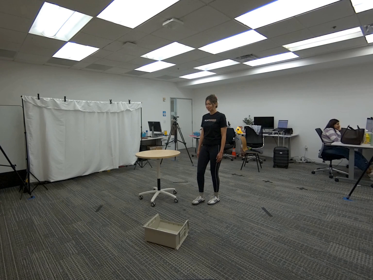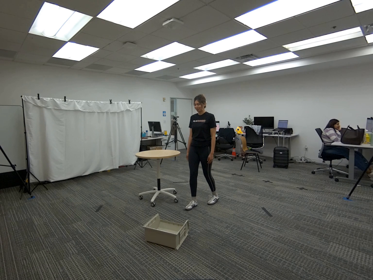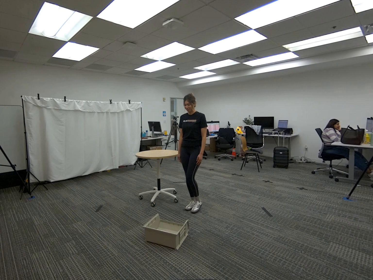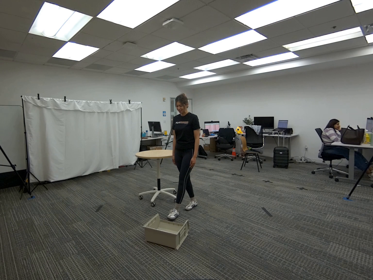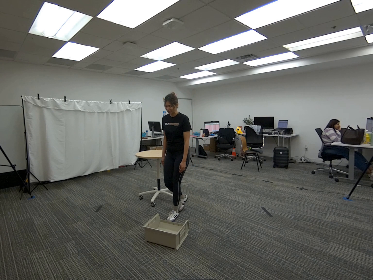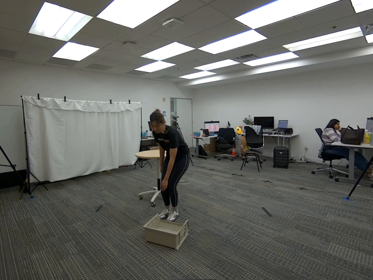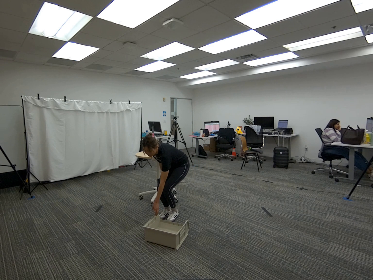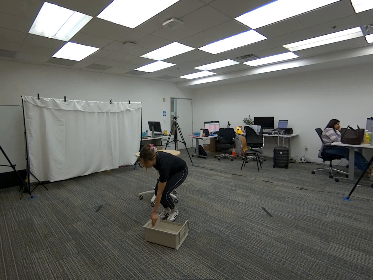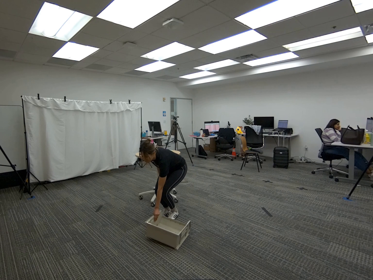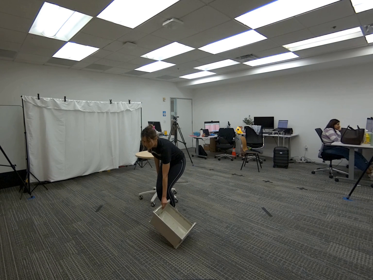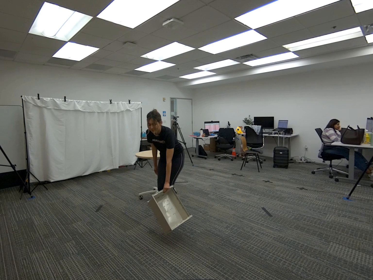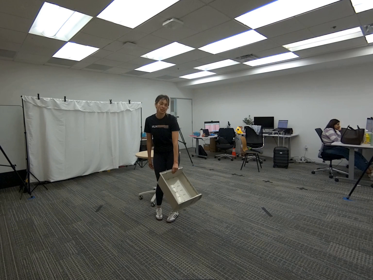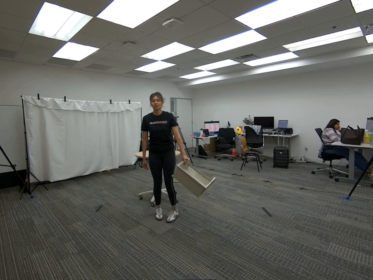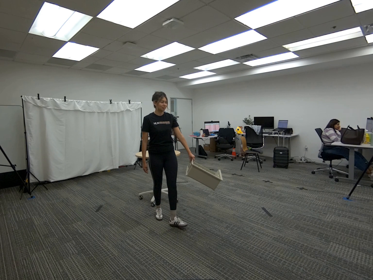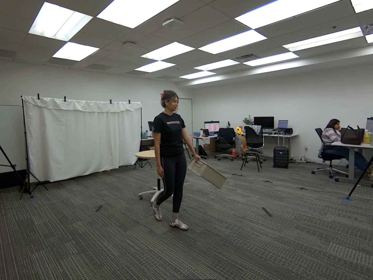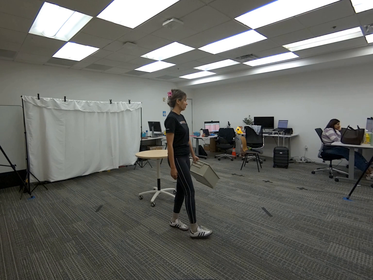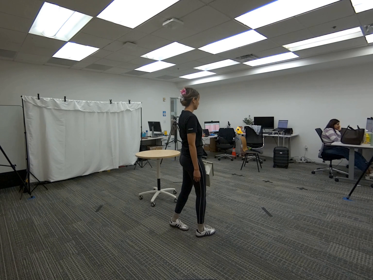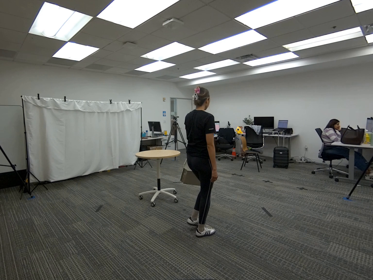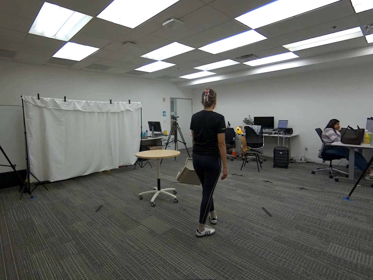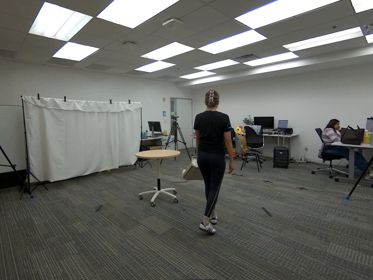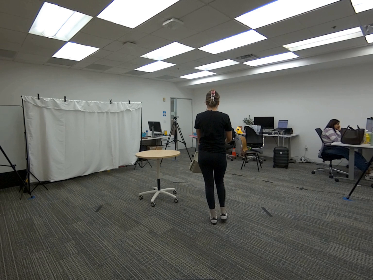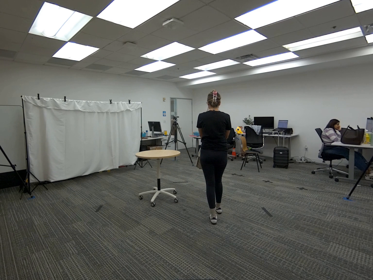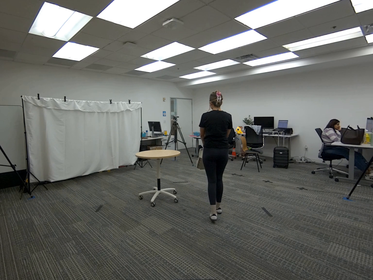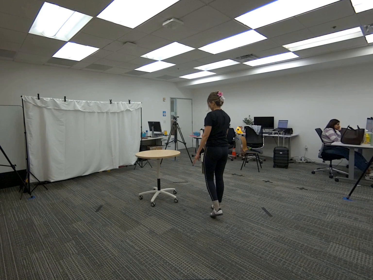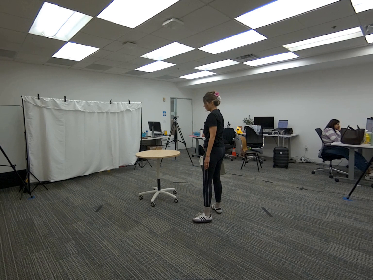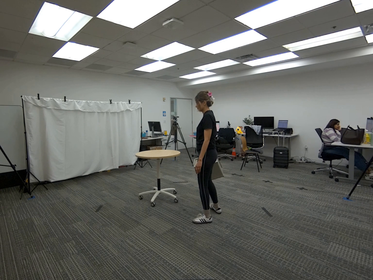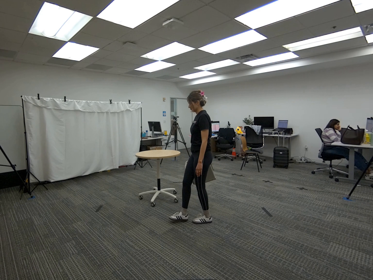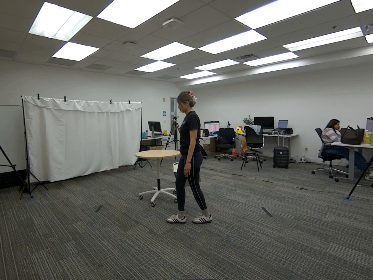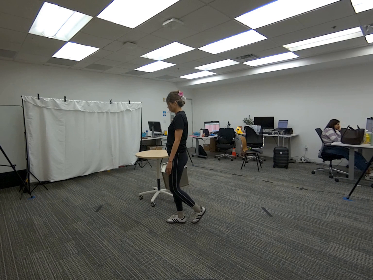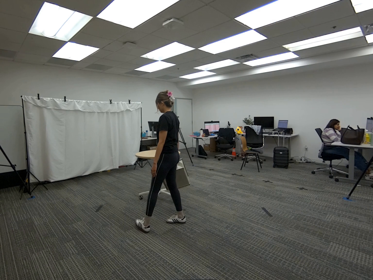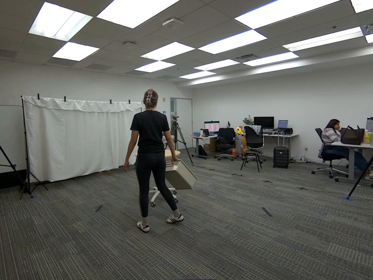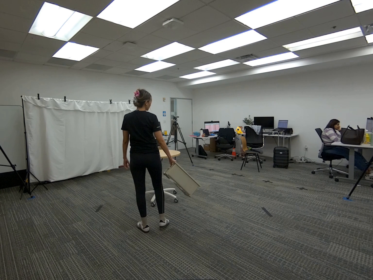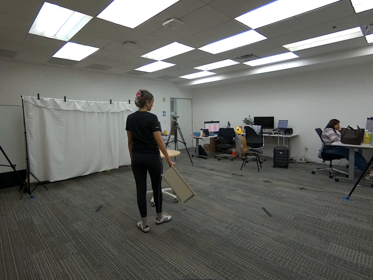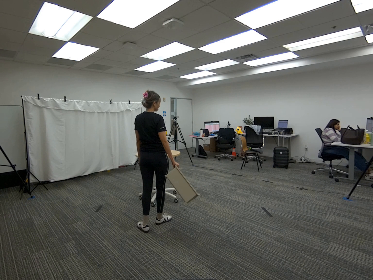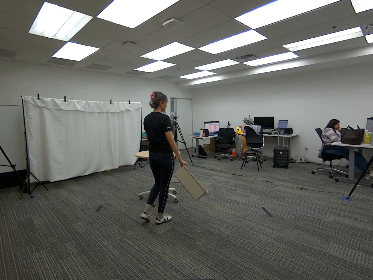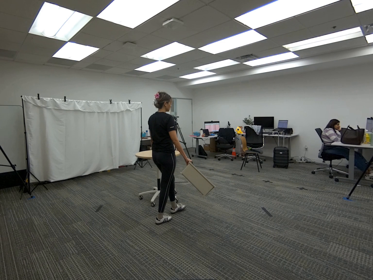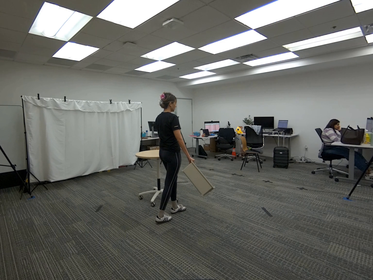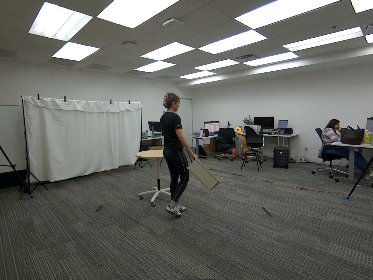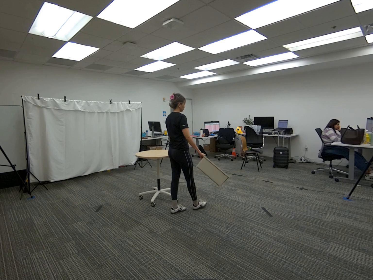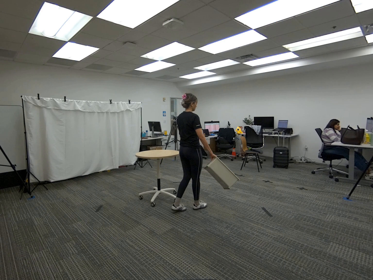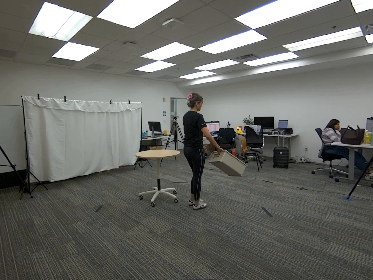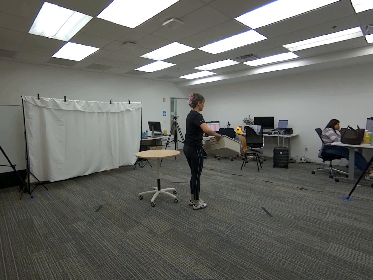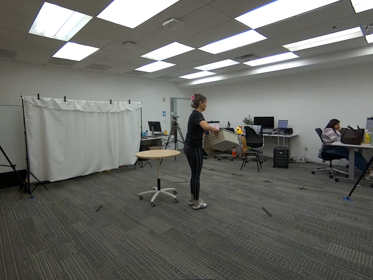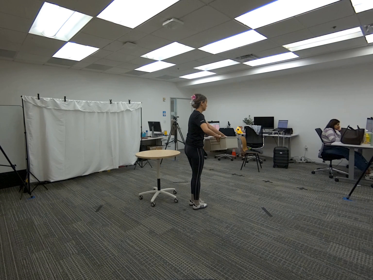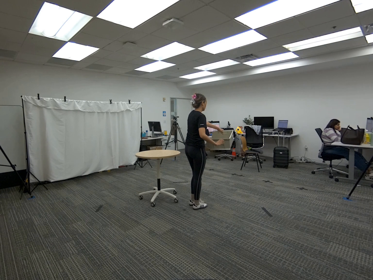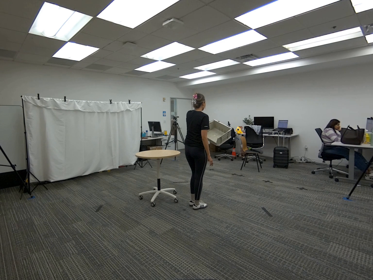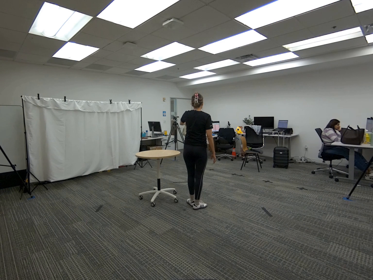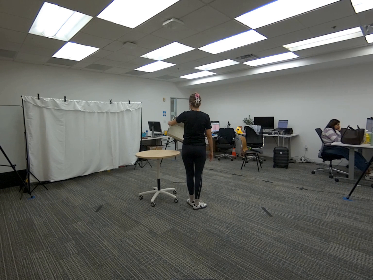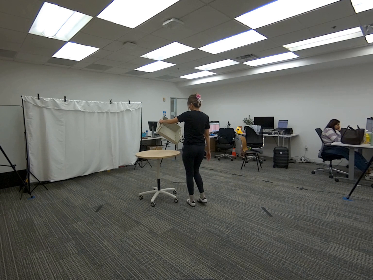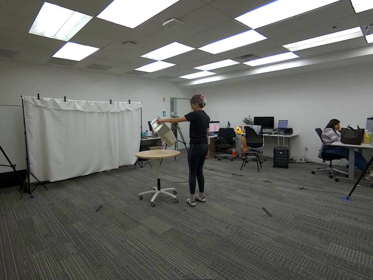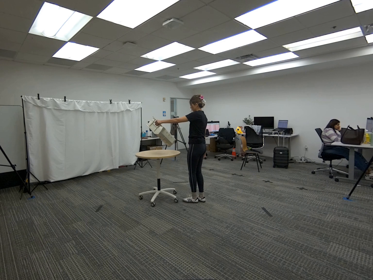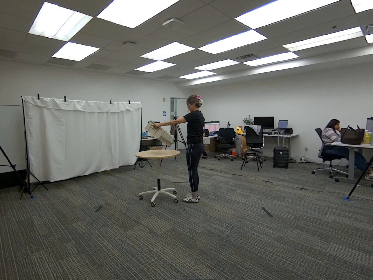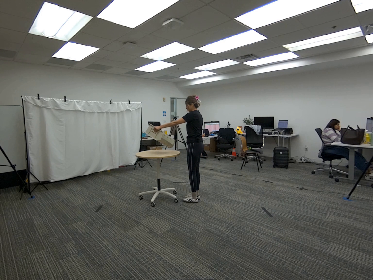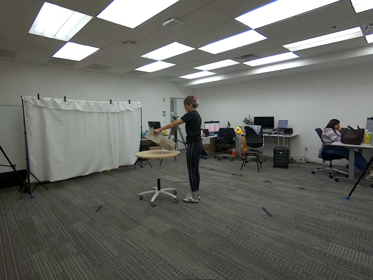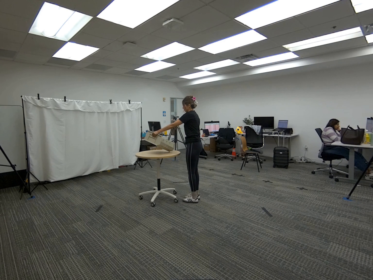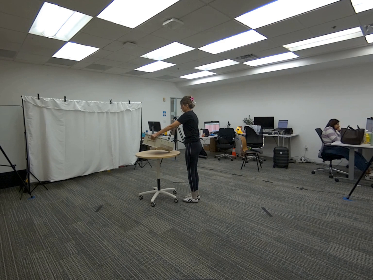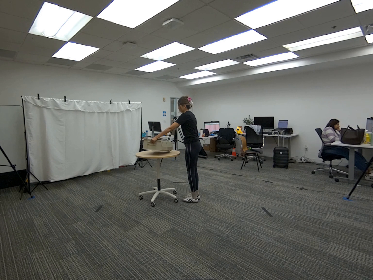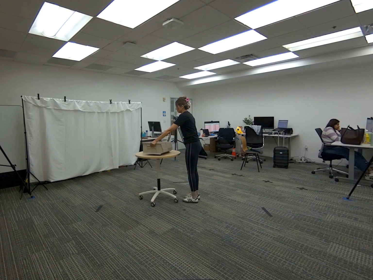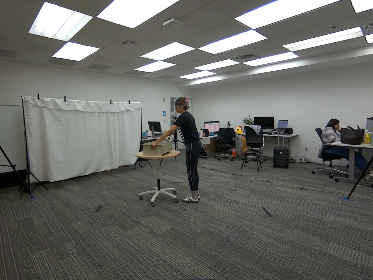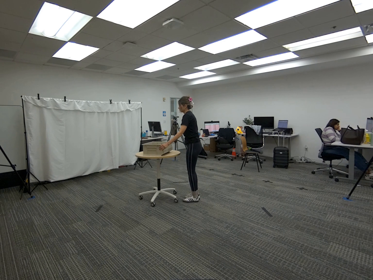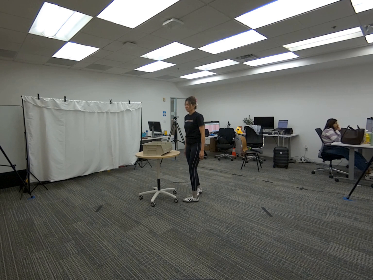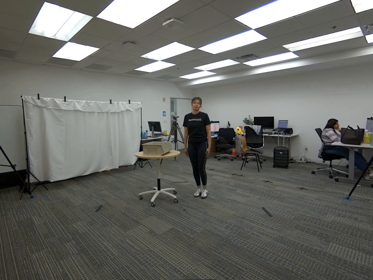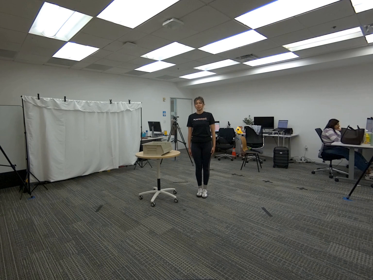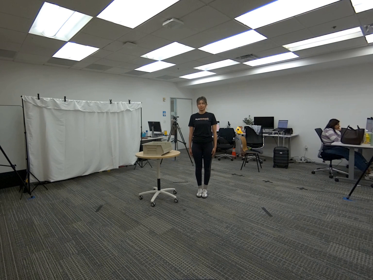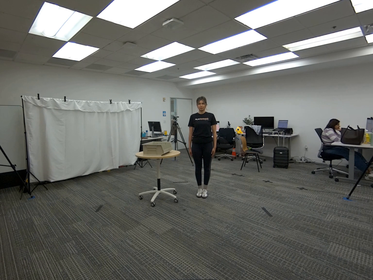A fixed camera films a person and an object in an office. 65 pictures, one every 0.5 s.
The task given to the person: Walk over to the beige bin on the ground and pick up the bin using your left hand and handover the bin to your right hand. Wallk within the bounding area and handover the bin back to the left hand and place the bin on the round table.
